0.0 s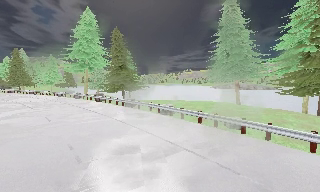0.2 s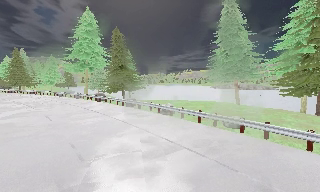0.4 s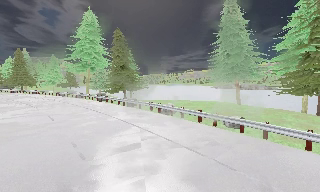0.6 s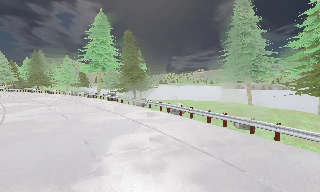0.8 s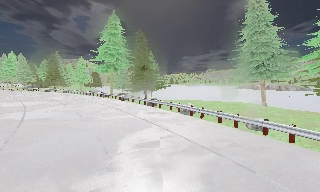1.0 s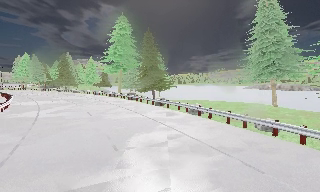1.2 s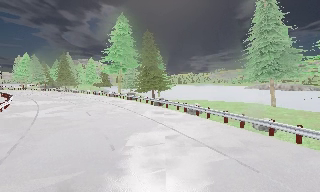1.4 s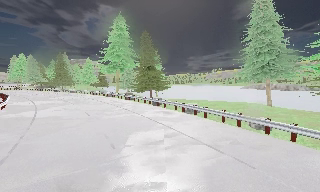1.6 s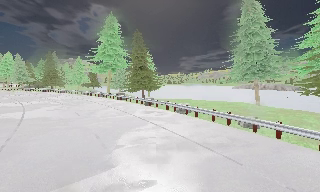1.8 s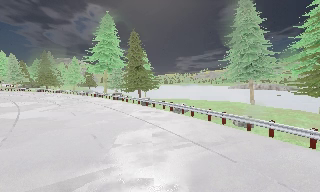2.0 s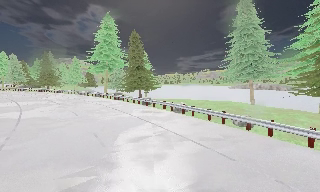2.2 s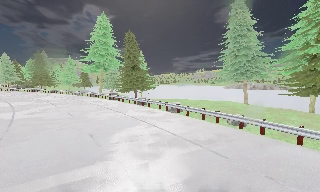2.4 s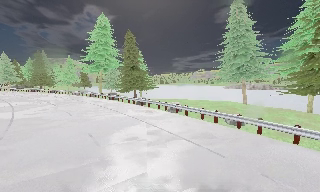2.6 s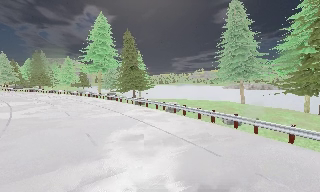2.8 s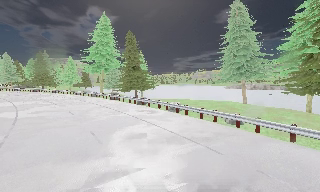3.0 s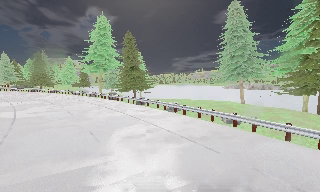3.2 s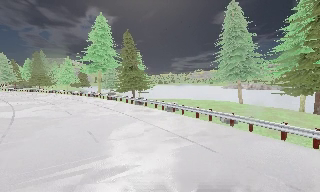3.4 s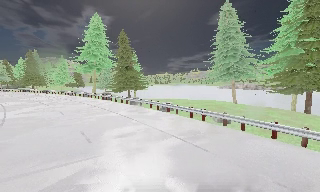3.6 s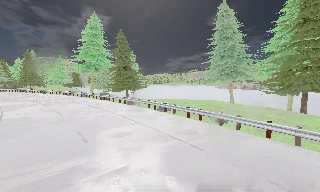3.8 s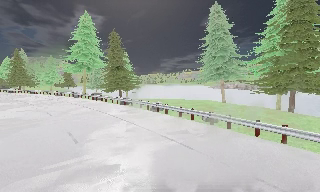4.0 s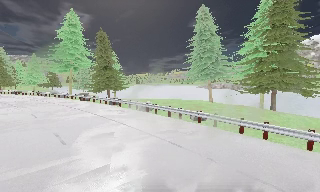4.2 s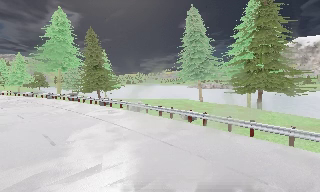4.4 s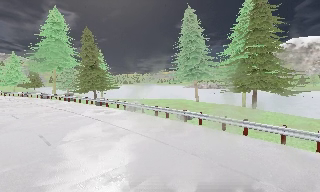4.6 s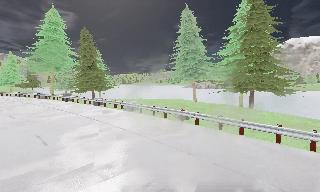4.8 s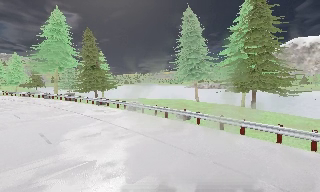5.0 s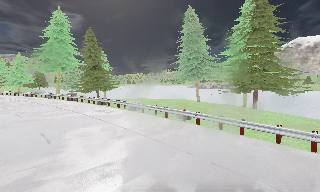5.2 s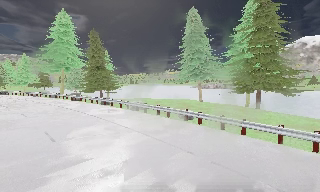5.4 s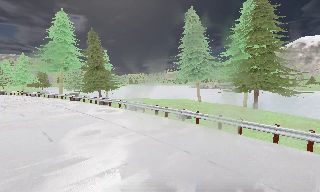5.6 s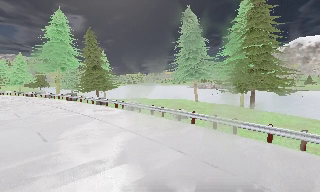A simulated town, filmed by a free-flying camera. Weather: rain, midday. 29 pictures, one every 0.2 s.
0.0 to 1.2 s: The camera swings to its left by about 10 degrees, and the scene slides to the right. It travels backward, about 0.5 m, so what stands in front gets smaller.
1.2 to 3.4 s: The camera travels backward, about 1 m, so what stands in front gets smaller.
3.4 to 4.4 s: The scene slides to the left, as the camera pans about 10 degrees to its right.
4.4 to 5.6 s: The camera travels to its right, about 0.5 m, so close, fixed things drift to the left.
The film runs backward here.
